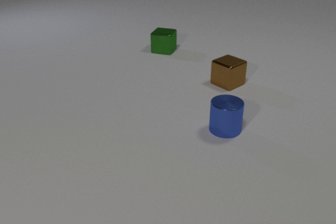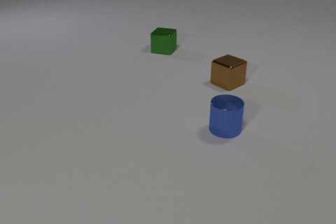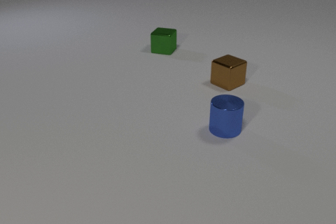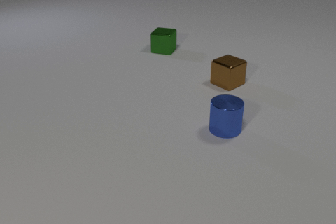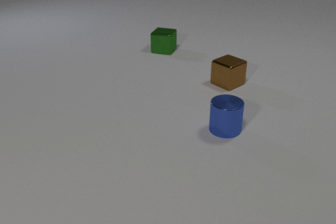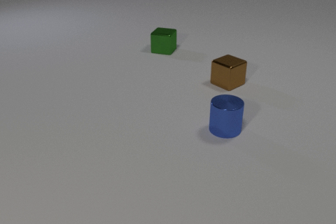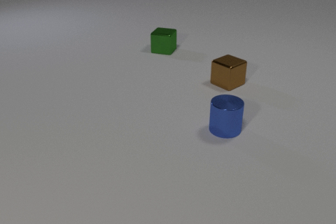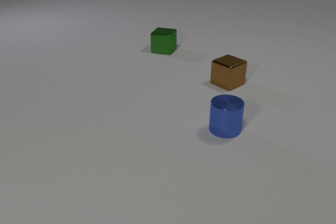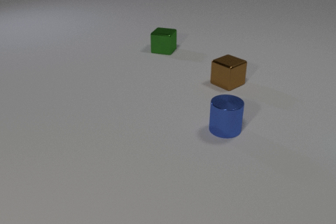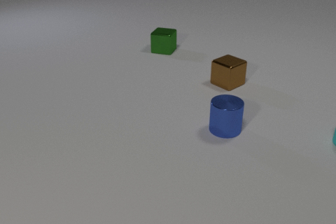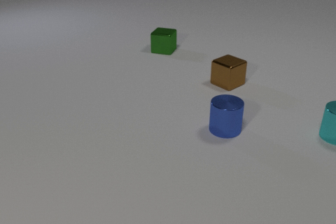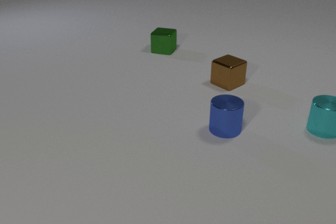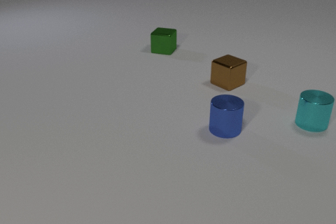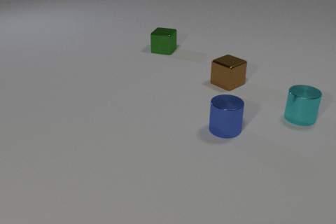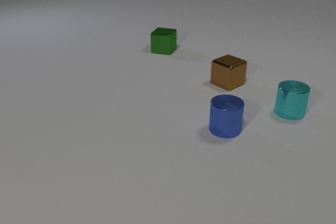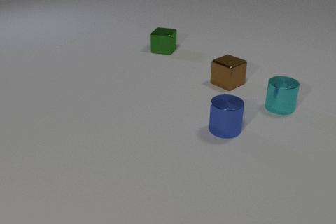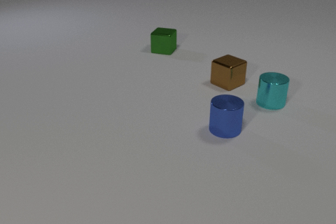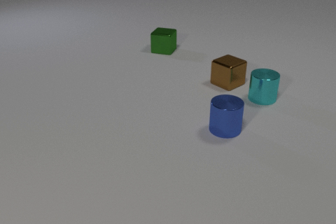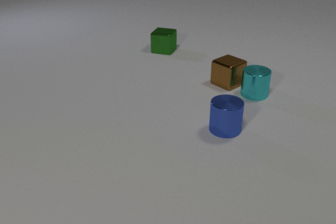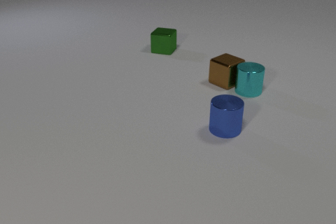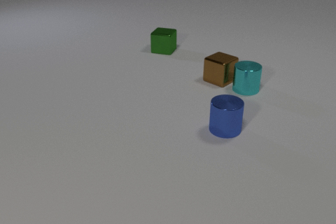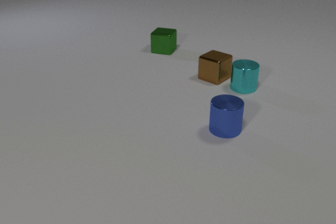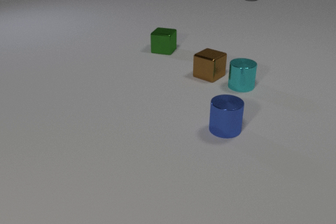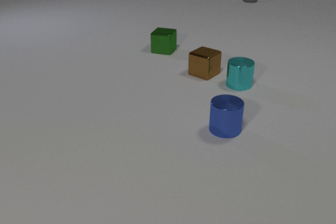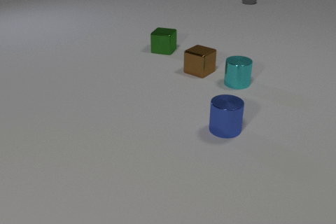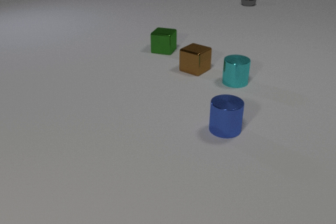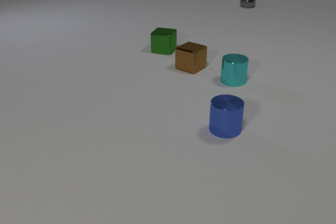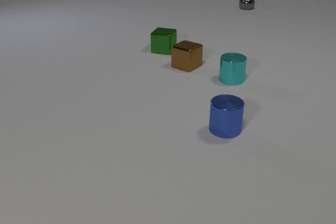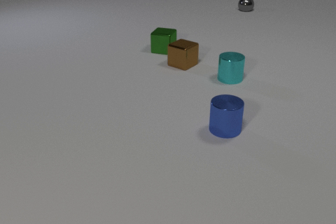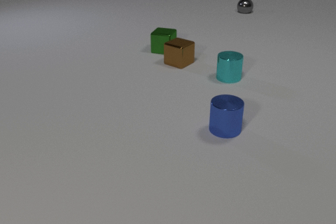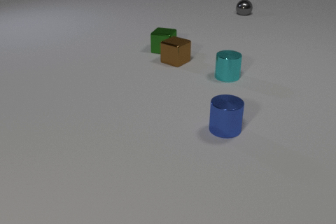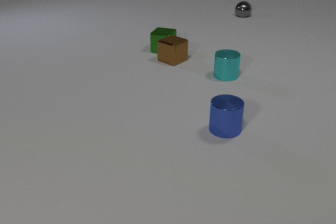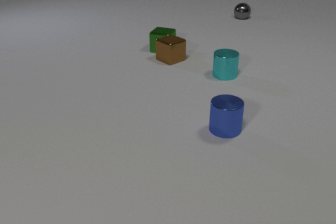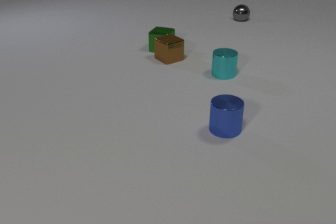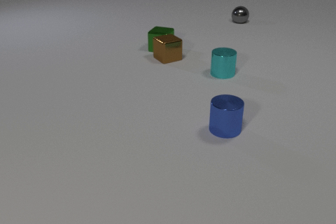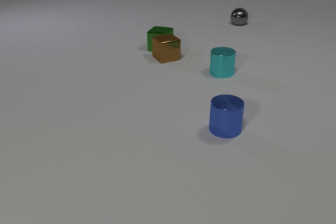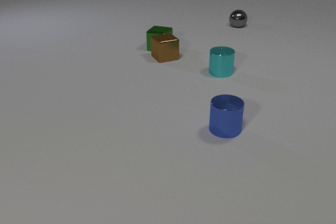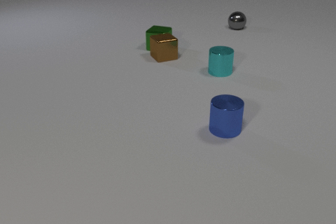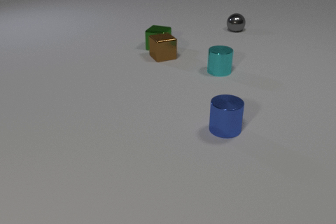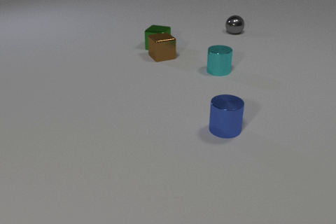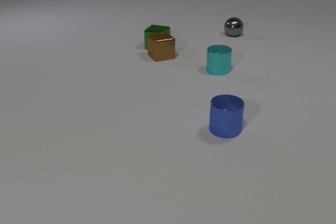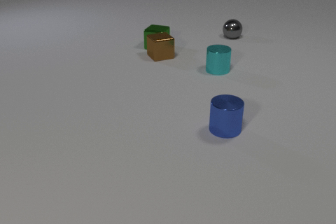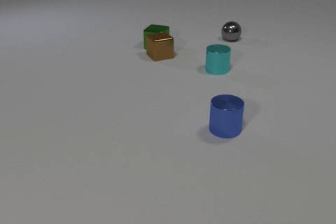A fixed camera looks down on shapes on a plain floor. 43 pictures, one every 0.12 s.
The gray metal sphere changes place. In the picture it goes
toward the camera.
0.00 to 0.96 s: Next to nothing moves.
0.96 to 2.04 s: The cyan metal cylinder comes in at the right edge, slides to the left and away from the camera.
2.04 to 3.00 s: The cyan metal cylinder slides away from the camera and to the left. The brown metal cube slides to the left and away from the camera. The gray metal sphere comes in at the top edge, rolls toward the camera. The cyan metal cylinder and the brown metal cube collide.
3.00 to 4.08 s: The cyan metal cylinder slides away from the camera and to the left. The brown metal cube slides away from the camera and to the left, spins so that its near face slides to the left, clockwise seen from above. The gray metal sphere rolls toward the camera. The brown metal cube and the green metal cube collide.
4.08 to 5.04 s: The cyan metal cylinder slides away from the camera and to the left. The brown metal cube slides to the left and away from the camera. The green metal cube slides away from the camera and to the left. The gray metal sphere rolls toward the camera.
Are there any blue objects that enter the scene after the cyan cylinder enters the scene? no.
How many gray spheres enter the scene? 1.
What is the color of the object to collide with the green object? brown.
